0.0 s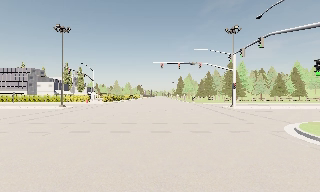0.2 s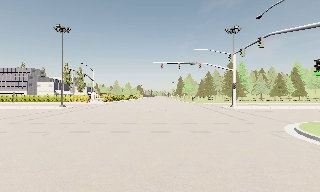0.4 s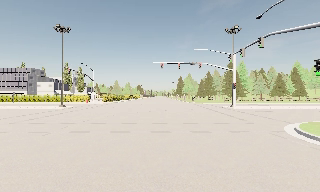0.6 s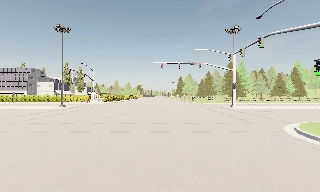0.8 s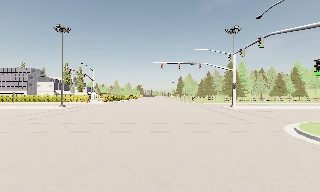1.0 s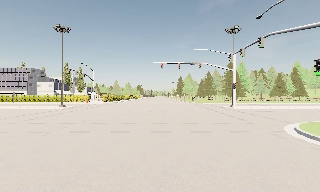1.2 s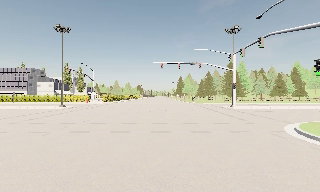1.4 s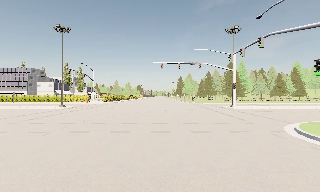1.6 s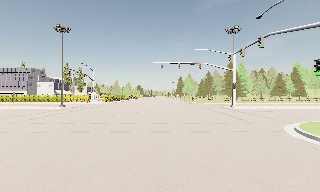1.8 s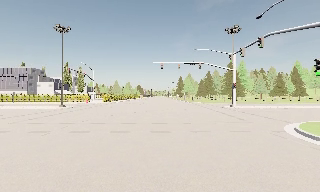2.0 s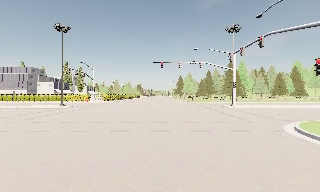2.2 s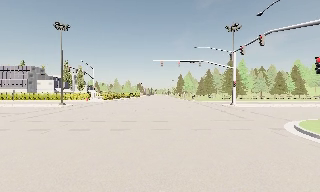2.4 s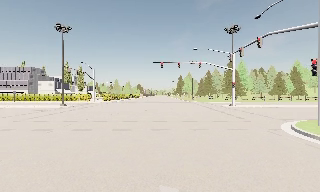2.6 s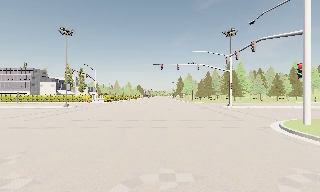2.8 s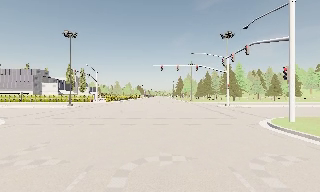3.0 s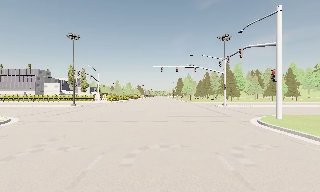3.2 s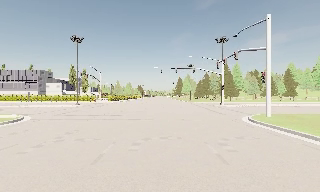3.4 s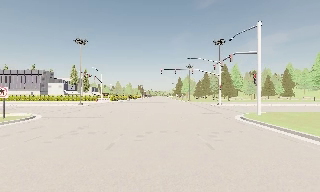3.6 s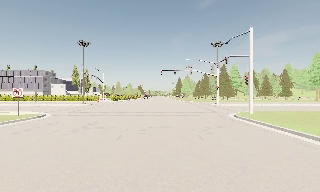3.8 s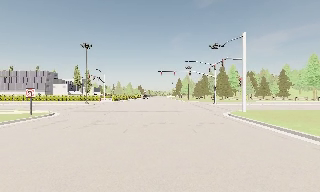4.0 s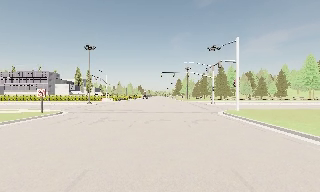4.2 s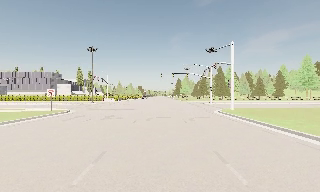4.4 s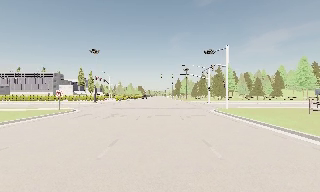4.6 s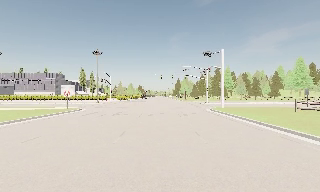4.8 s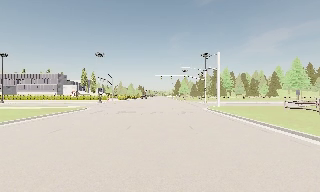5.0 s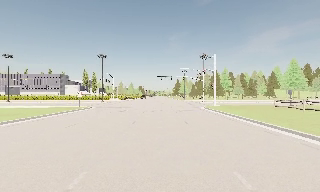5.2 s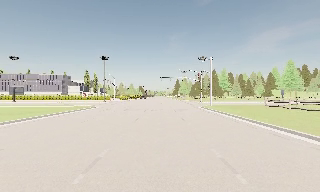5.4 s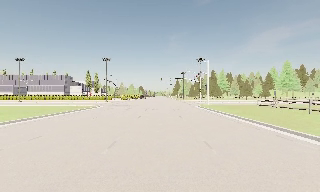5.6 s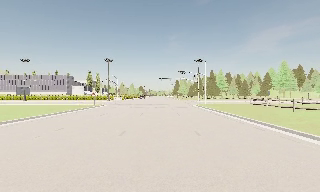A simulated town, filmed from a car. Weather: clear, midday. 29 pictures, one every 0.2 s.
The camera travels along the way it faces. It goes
backward.
0.0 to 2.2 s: The camera keeps its place and its aim.
2.2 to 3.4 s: The camera travels backward, about 5 m, so what stands in front gets smaller. It gains speed.
3.4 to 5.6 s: The camera travels backward, about 16 m, so what stands in front gets smaller.
The film runs backward here.
